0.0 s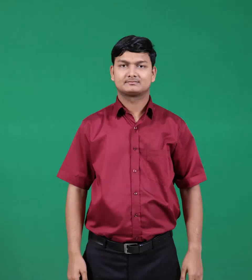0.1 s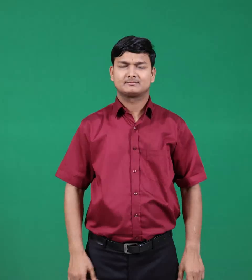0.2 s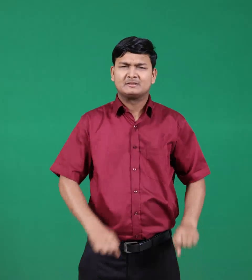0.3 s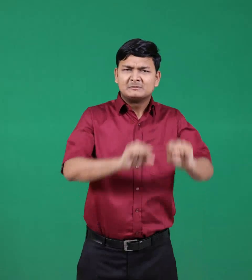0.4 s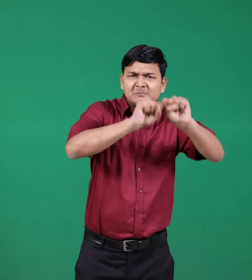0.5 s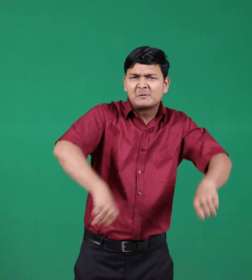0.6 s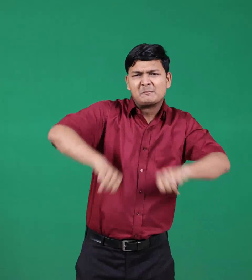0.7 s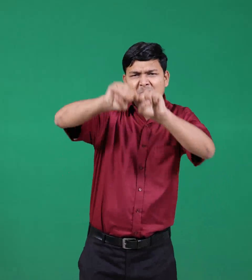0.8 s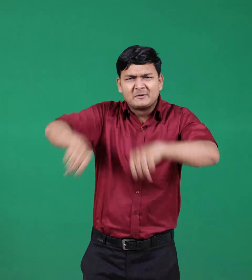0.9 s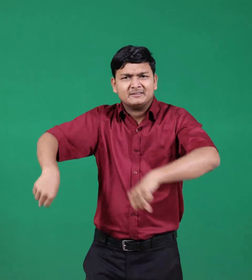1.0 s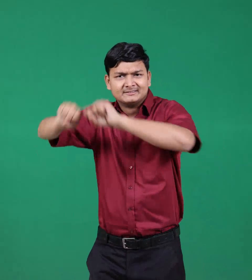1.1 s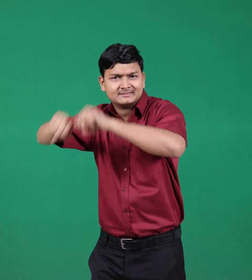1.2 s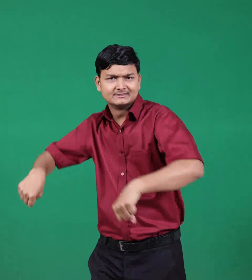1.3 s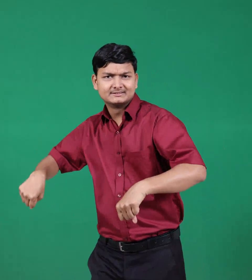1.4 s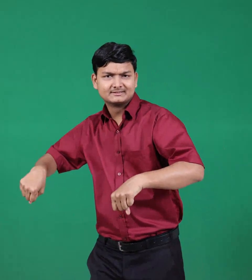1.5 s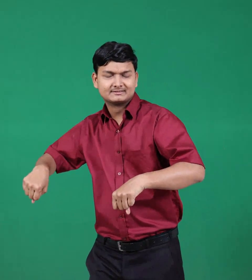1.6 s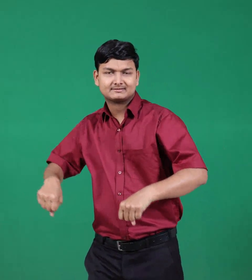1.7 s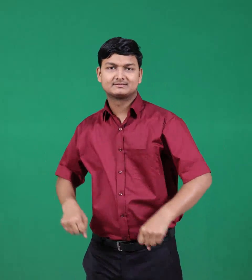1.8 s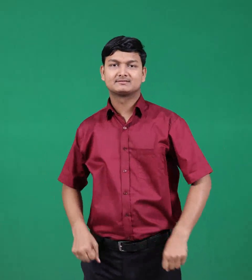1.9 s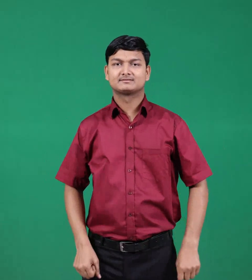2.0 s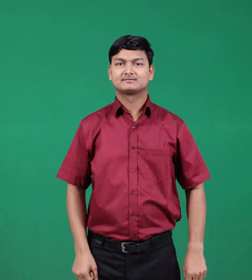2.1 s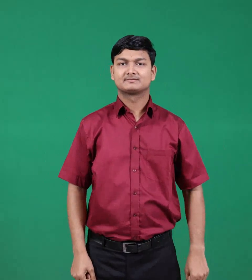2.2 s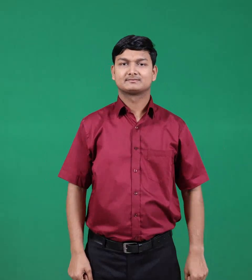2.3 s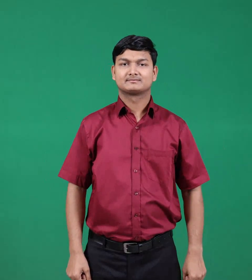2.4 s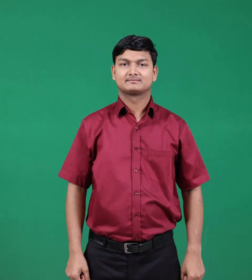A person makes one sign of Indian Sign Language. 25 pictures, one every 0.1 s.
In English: rapes
